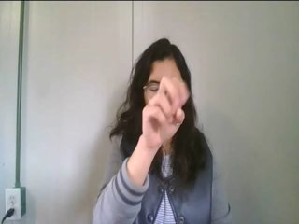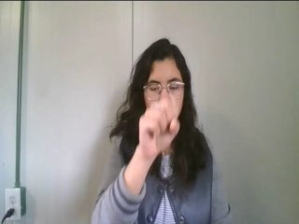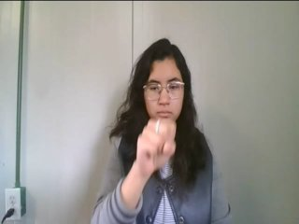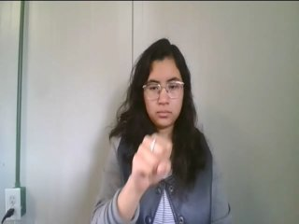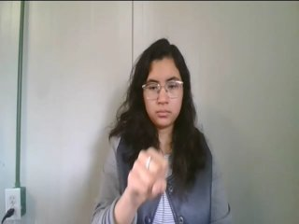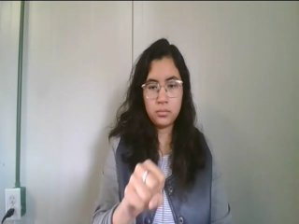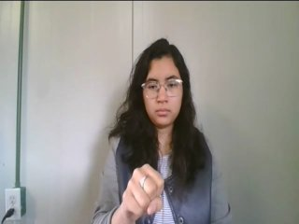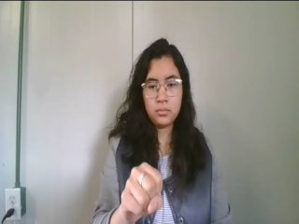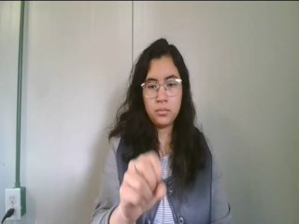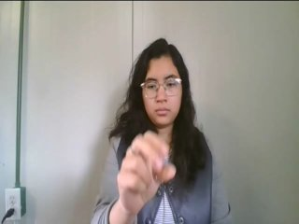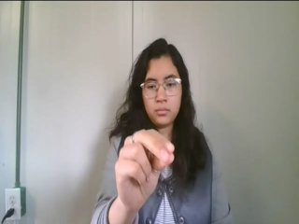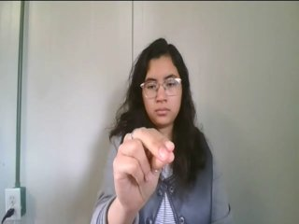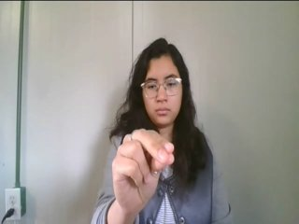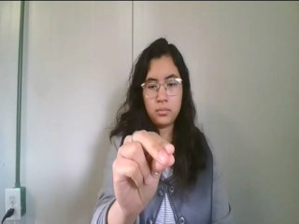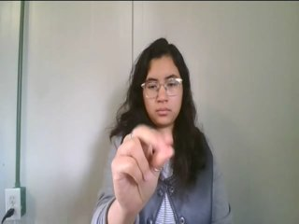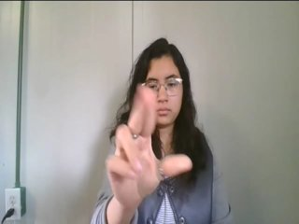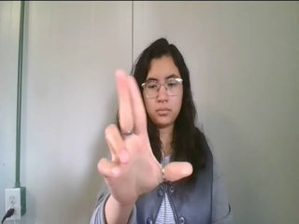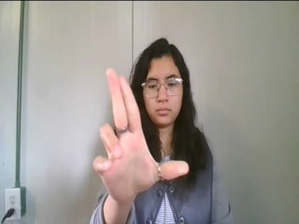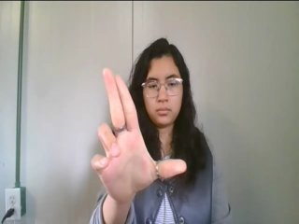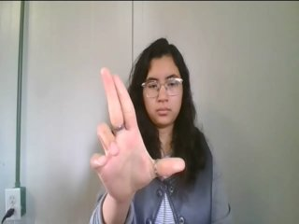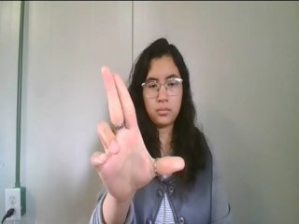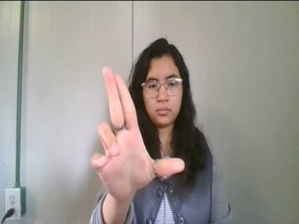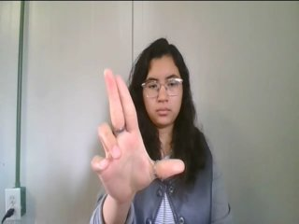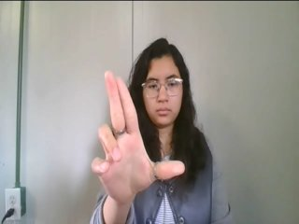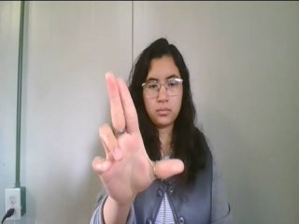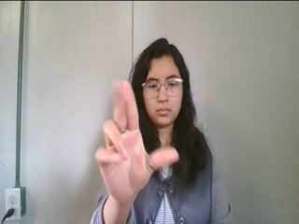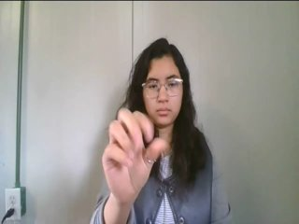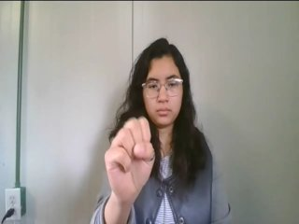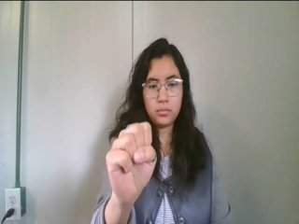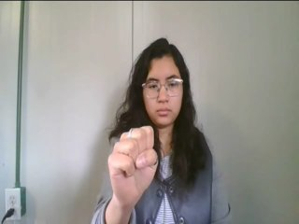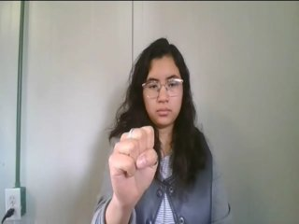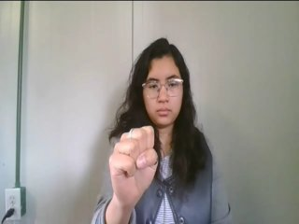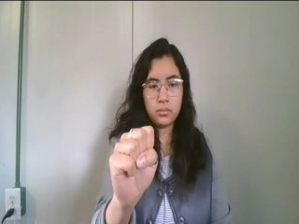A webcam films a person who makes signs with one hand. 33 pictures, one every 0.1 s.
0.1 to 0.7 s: Non-gesture.
0.8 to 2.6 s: Zoom in.
2.7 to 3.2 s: Non-gesture.
